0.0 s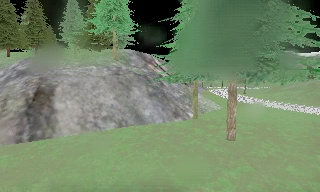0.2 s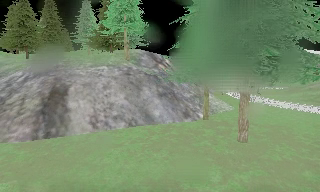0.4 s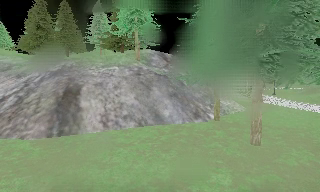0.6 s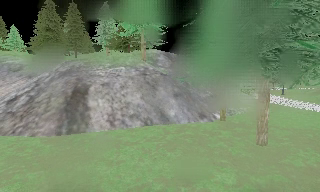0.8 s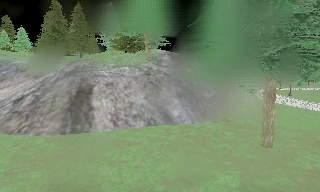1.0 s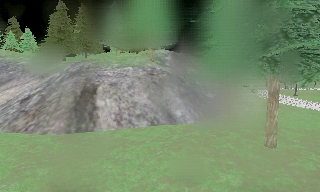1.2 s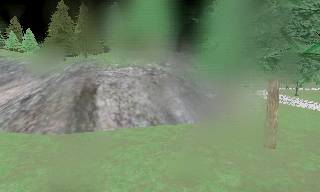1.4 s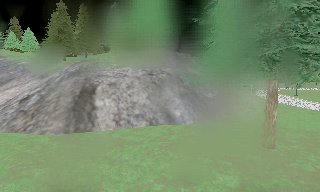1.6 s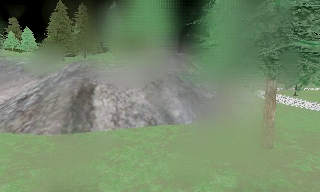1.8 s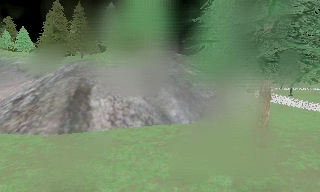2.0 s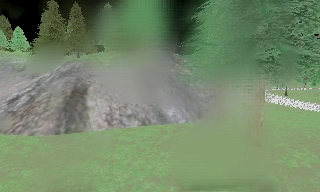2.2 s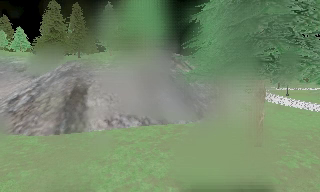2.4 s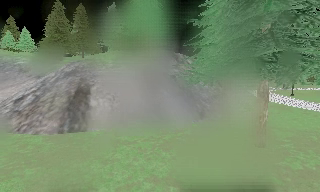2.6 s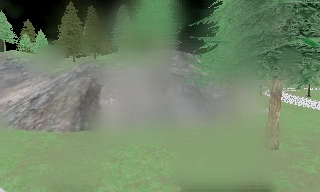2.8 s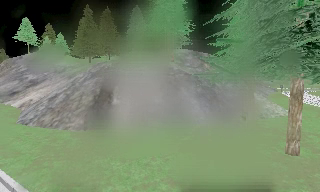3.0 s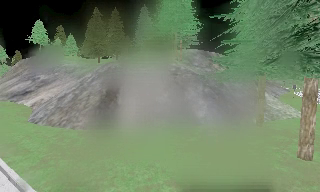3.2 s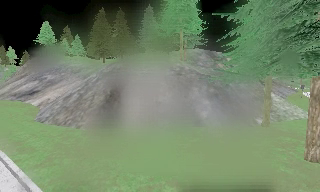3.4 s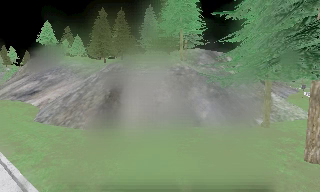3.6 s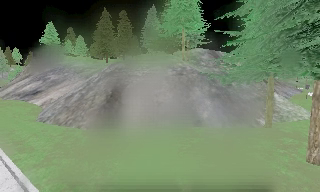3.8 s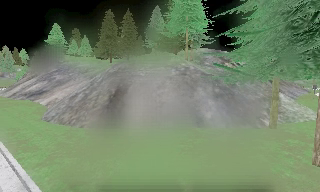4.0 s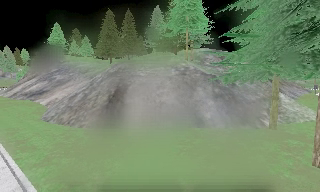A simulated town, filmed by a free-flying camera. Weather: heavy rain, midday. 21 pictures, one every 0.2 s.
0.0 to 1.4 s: The camera pans to its left, which is counterclockwise from overhead, by about 15 degrees.
1.4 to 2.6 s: The camera shifts only a little, or ends up much as it began.
2.6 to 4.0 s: The camera swings to its left by about 10 degrees, and the scene slides to the right. It travels to its right, about 1 m.
The film runs forward here.
